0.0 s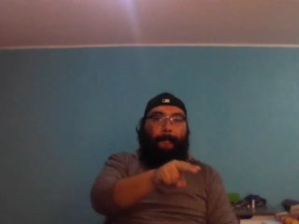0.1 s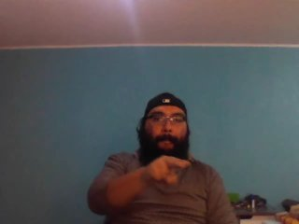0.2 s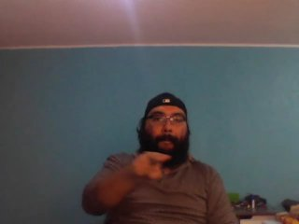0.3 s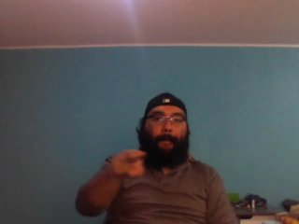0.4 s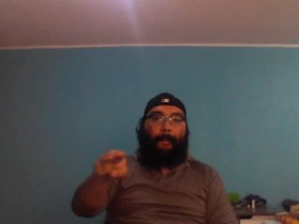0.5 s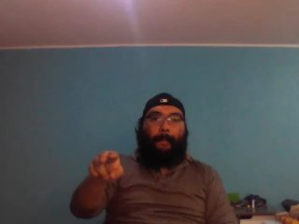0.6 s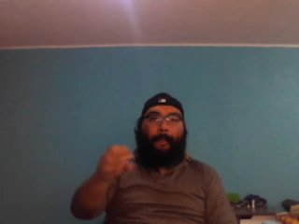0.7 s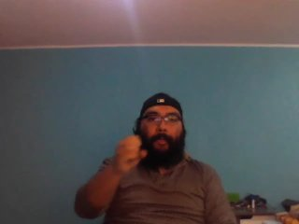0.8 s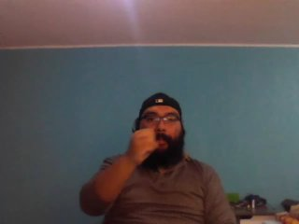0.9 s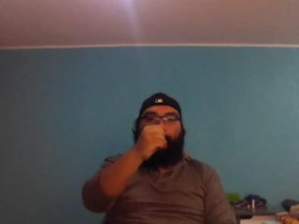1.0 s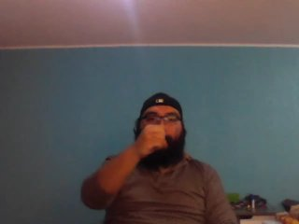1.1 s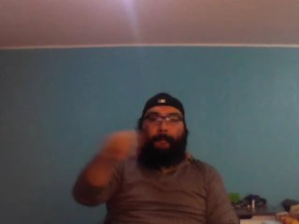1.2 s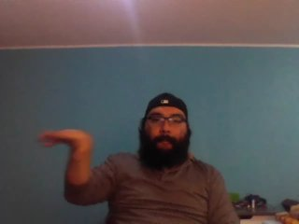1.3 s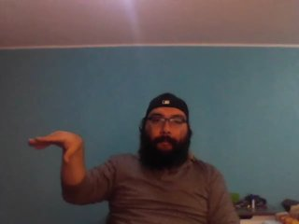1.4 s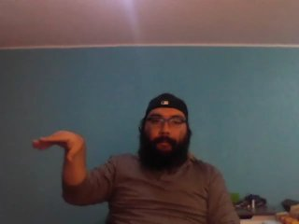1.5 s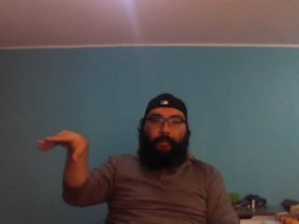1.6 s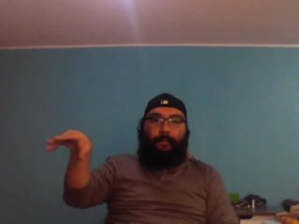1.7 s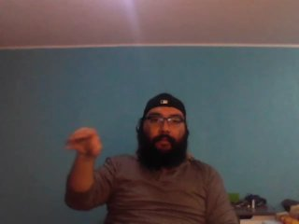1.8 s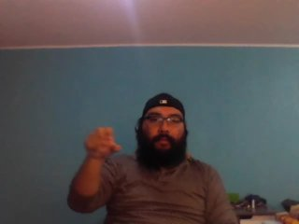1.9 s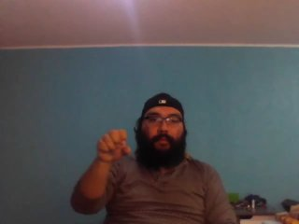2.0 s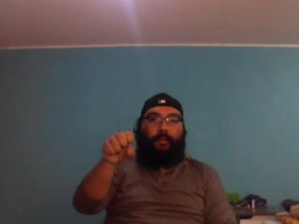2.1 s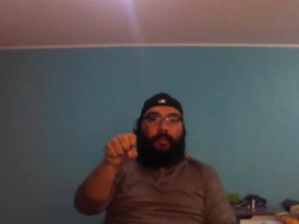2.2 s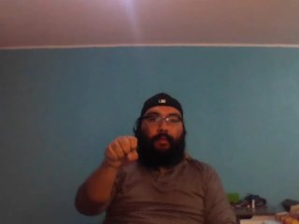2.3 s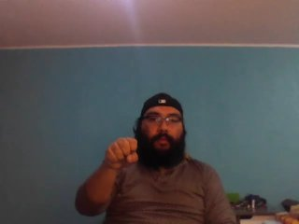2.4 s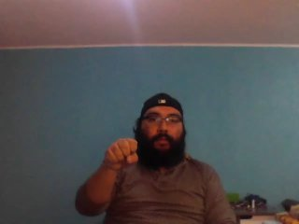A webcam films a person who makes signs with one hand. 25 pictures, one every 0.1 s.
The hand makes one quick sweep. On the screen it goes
to the left.
0.0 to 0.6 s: Pointing with two fingers.
0.7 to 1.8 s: On the screen the hand sweeps to the left. The name of the sign: Throw right.
1.9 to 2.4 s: Pointing with one finger.
